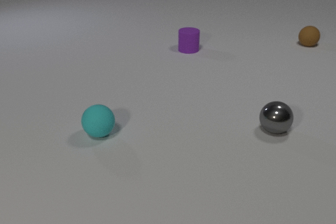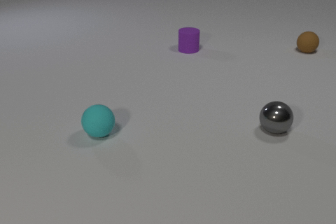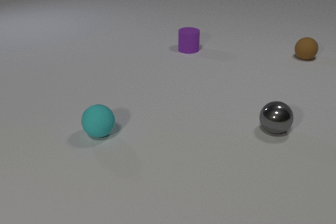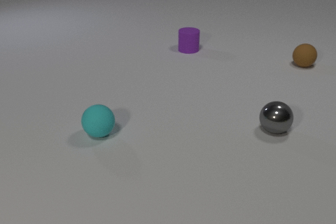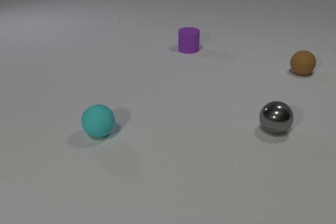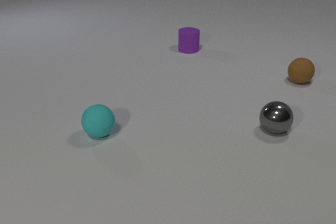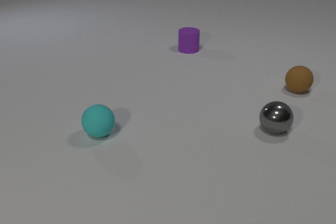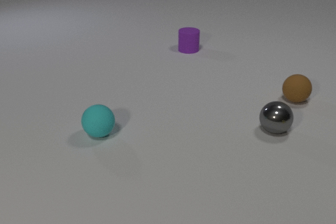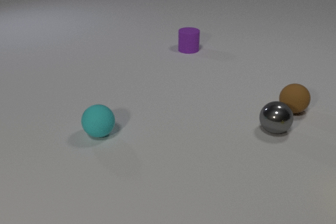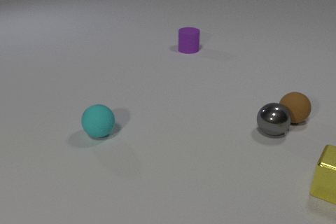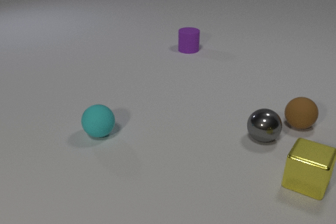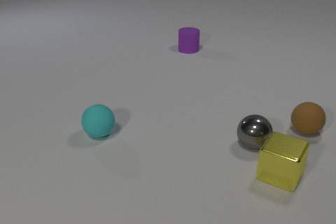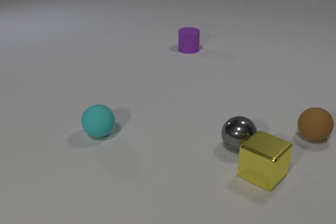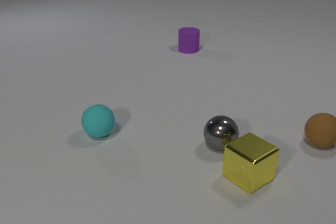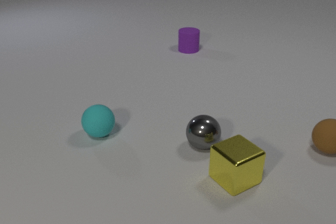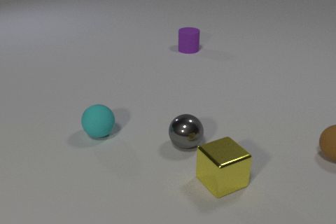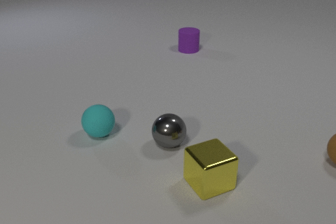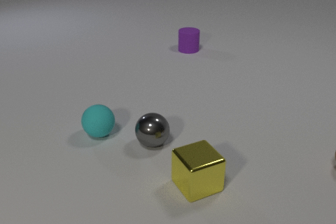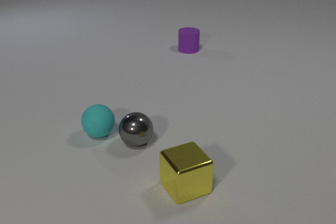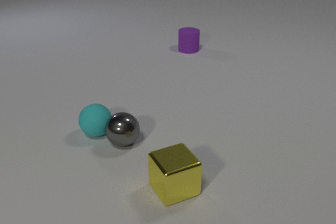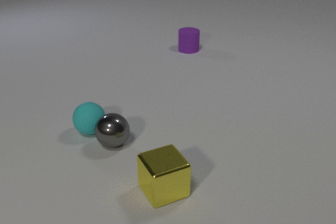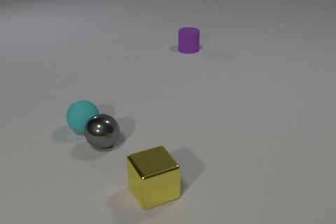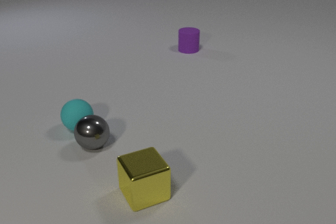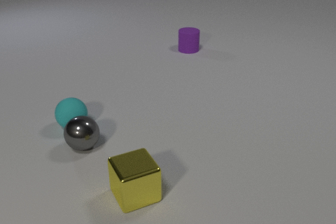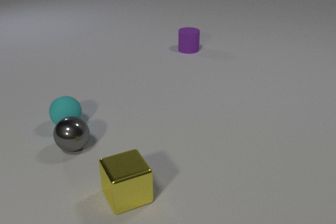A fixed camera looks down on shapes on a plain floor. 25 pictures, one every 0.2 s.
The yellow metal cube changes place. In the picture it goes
to the left.
The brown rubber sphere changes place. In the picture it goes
toward the camera.
0.0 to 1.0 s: The brown rubber sphere rolls toward the camera.
1.0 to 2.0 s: The brown rubber sphere rolls toward the camera. The gray metal sphere rolls toward the camera and to the left. The yellow metal cube comes in at the right edge, slides to the left. The brown rubber sphere and the gray metal sphere collide.
2.0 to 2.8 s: The brown rubber sphere rolls toward the camera and to the right. The gray metal sphere rolls to the left. The yellow metal cube slides to the left, spins so that its near face slides to the left, clockwise seen from above. The gray metal sphere and the yellow metal cube collide.
2.8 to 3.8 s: The brown rubber sphere rolls toward the camera and to the right, leaves at the right edge. The gray metal sphere rolls to the left. The yellow metal cube slides to the left. The gray metal sphere and the cyan rubber sphere collide.
3.8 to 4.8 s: The gray metal sphere rolls to the left. The yellow metal cube slides to the left. The cyan rubber sphere rolls to the left and away from the camera.
Are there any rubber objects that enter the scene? no.
How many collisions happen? 3.
Are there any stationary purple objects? yes.
